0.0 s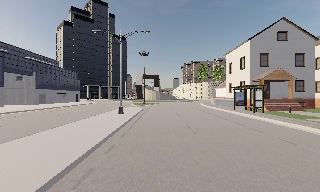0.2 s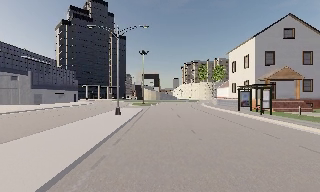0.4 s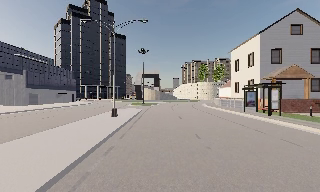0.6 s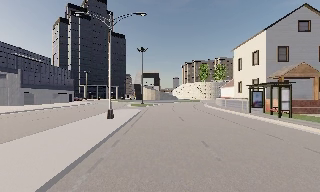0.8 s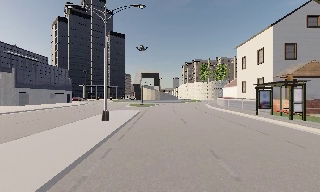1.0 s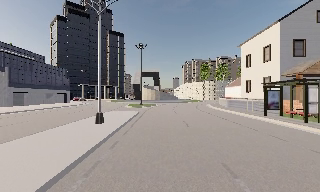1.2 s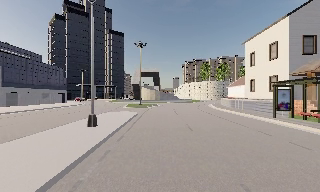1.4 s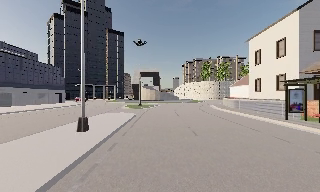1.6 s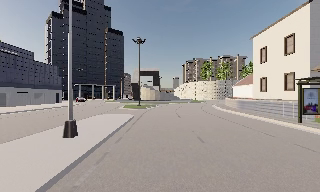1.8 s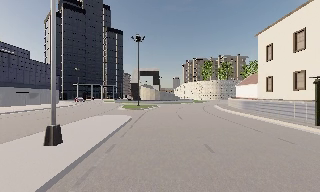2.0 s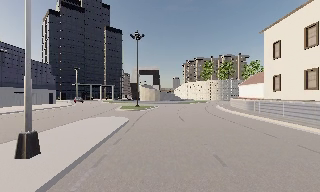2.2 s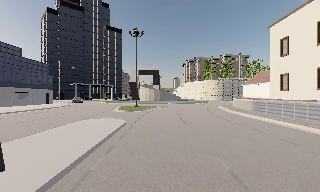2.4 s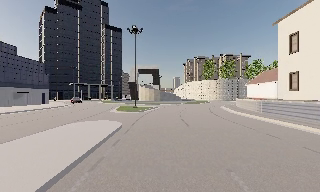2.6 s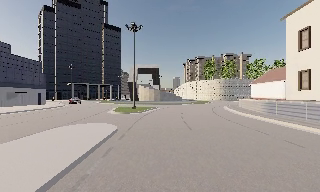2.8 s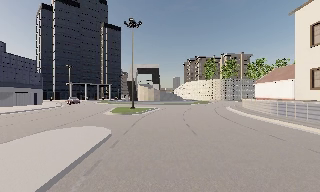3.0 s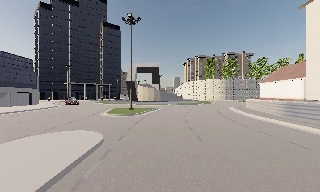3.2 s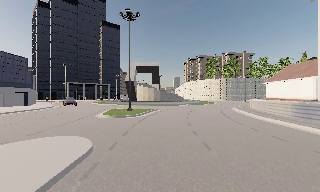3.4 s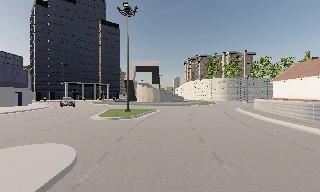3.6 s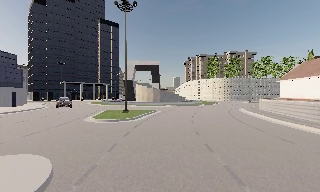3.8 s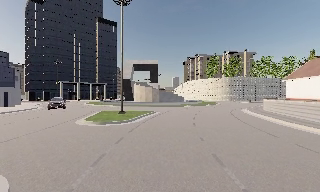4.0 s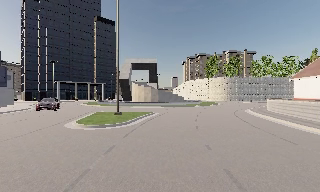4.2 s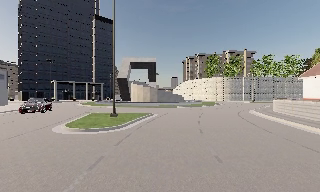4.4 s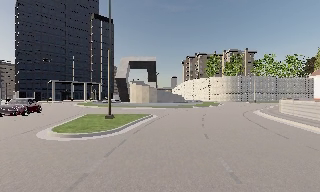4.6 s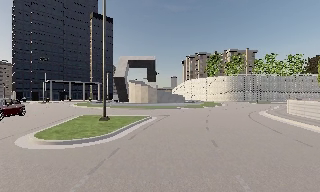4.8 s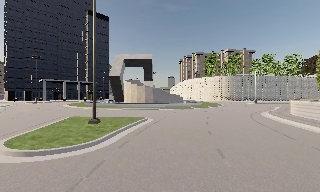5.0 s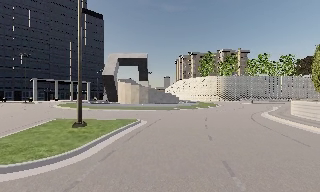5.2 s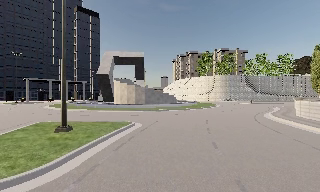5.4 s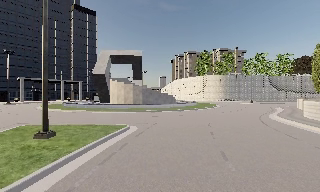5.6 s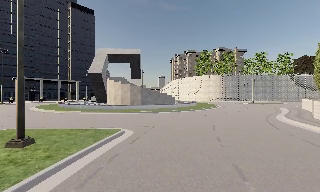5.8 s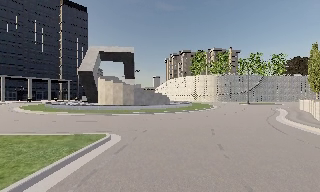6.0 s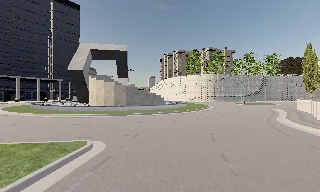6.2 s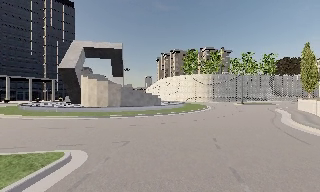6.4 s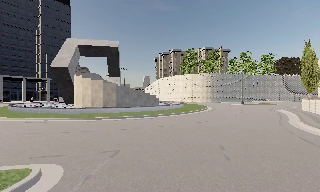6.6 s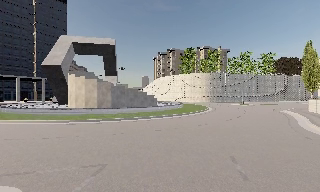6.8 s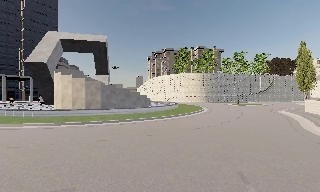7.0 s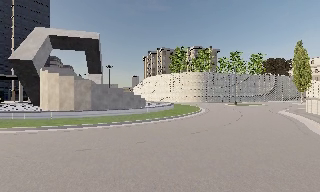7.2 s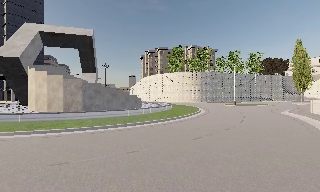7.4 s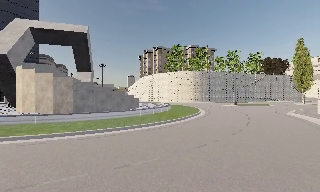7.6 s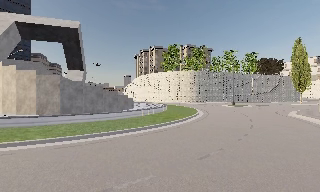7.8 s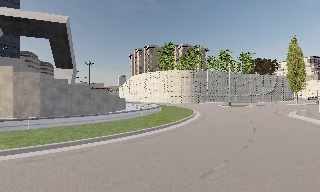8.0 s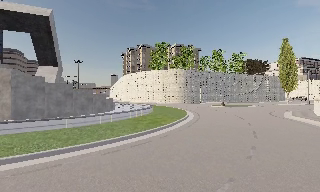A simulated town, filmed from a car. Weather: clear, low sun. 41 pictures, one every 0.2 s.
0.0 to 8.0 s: The camera swings to its right by about 20 degrees, and the scene slides to the left. It travels forward, about 45 m, so what stands in front looms larger.
The film runs forward here.
